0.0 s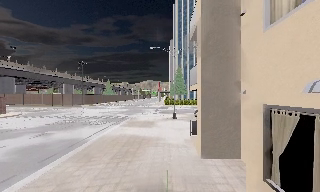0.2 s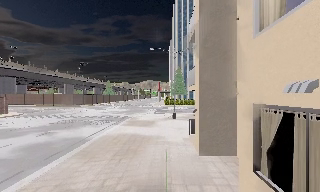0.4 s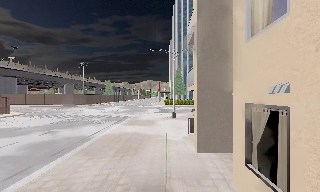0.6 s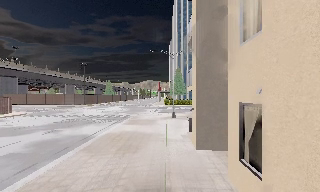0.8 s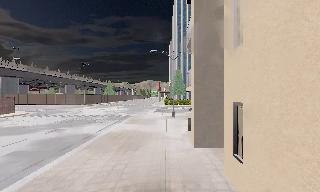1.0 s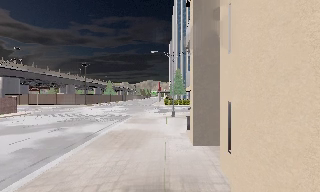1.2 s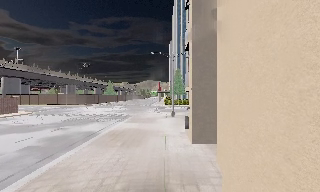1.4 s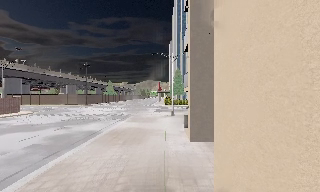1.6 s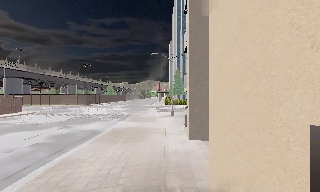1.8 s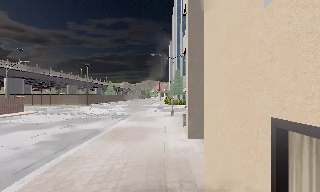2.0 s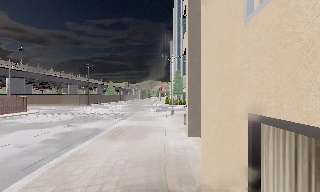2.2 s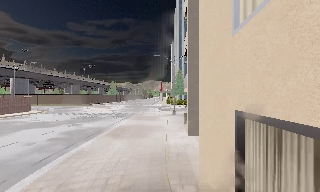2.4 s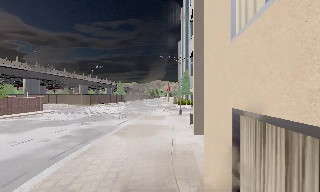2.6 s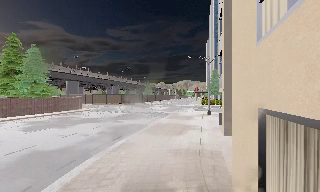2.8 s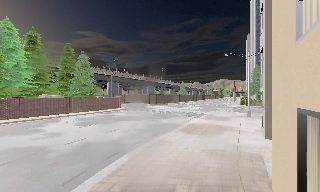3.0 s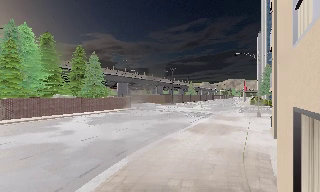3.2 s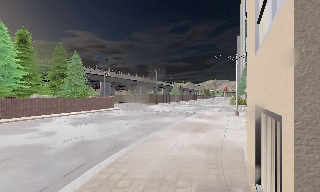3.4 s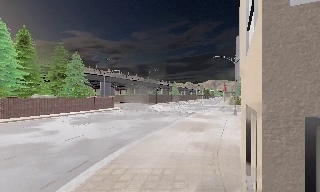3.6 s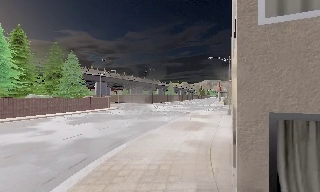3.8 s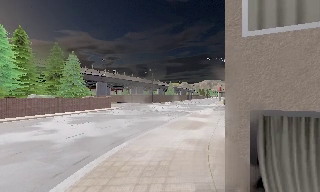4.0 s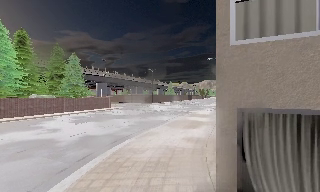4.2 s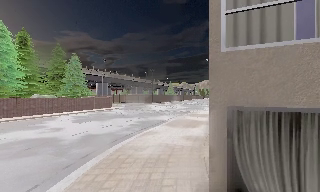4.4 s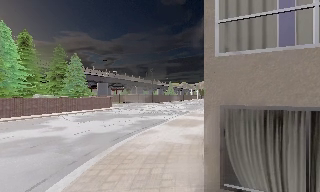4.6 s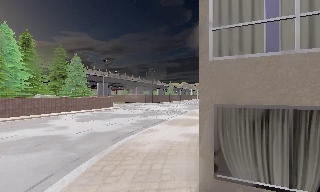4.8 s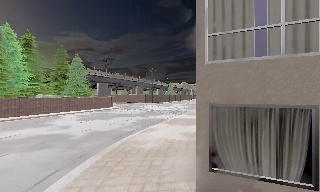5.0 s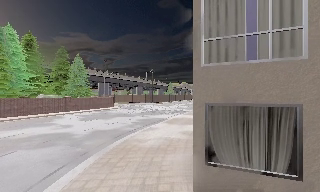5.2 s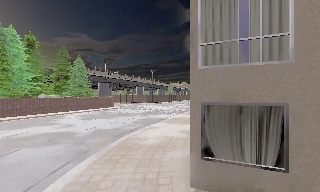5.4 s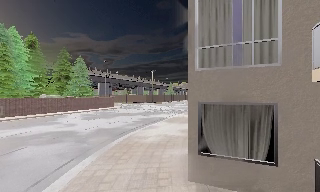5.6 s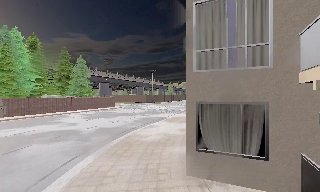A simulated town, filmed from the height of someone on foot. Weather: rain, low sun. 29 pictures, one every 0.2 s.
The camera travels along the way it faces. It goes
backward.
0.0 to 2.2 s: The camera travels backward, about 3.5 m, so what stands in front gets smaller.
2.2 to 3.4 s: The camera pans to its left, which is counterclockwise from overhead, by about 20 degrees. It travels backward, about 2 m, so what stands in front gets smaller.
3.4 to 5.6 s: The camera travels backward, about 3.5 m, so what stands in front gets smaller.
The film runs backward here.
